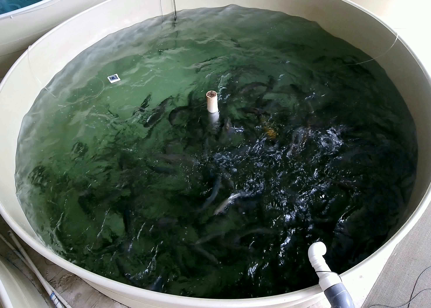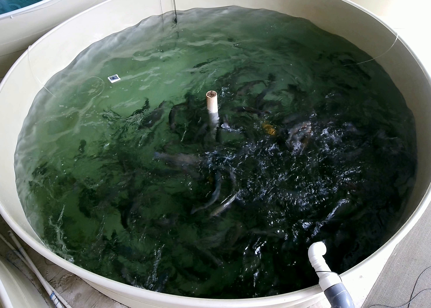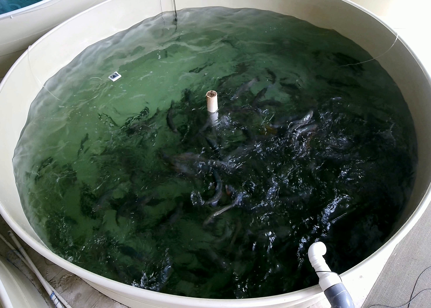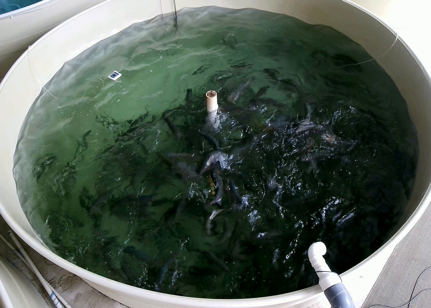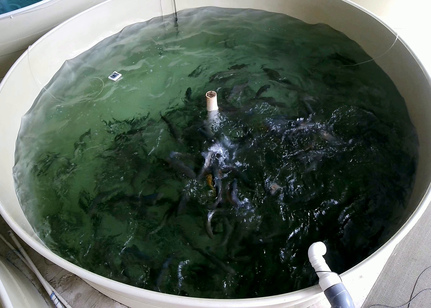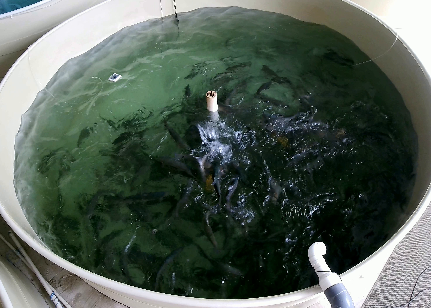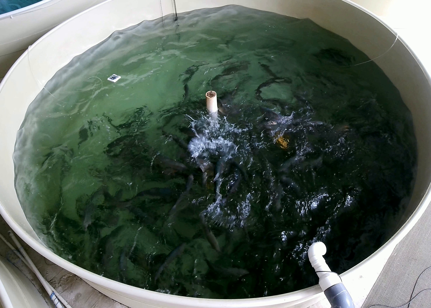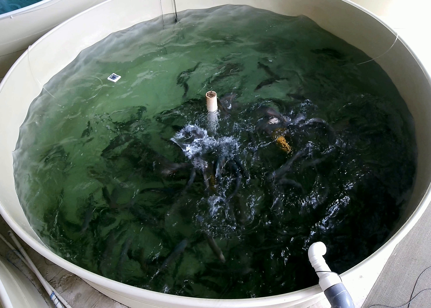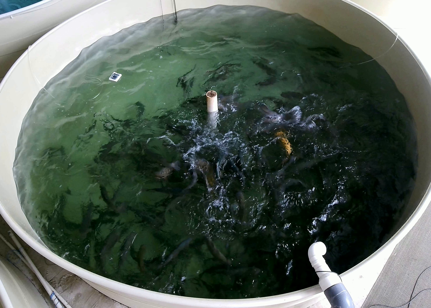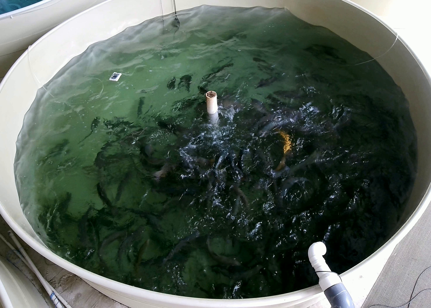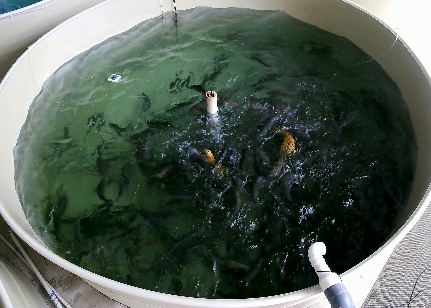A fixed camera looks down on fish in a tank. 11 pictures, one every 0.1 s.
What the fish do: Strong feeding.
